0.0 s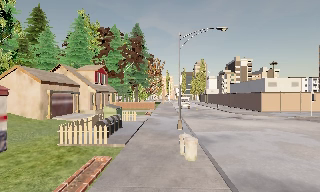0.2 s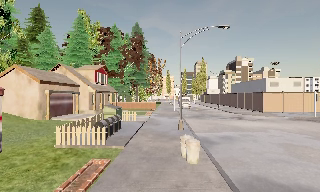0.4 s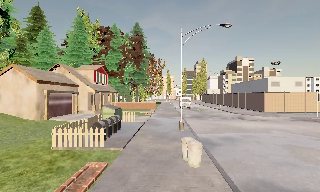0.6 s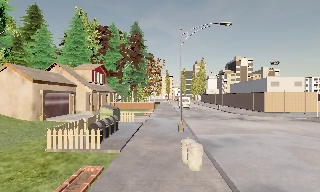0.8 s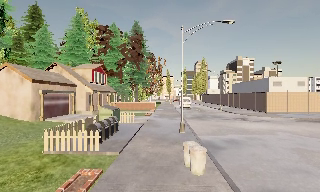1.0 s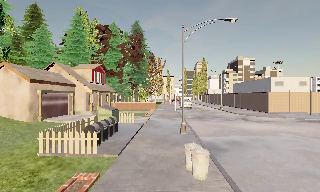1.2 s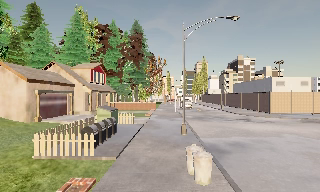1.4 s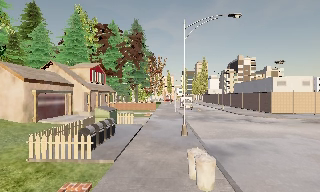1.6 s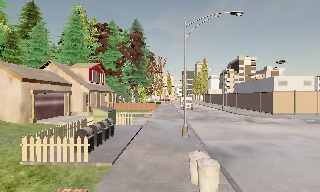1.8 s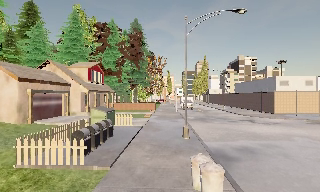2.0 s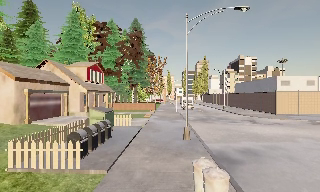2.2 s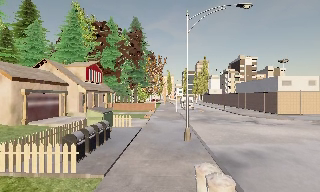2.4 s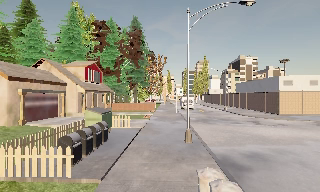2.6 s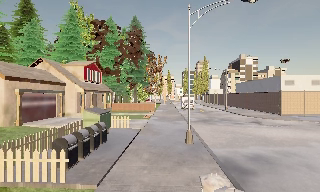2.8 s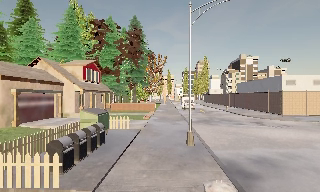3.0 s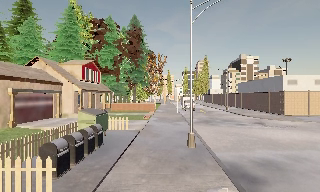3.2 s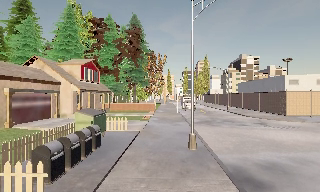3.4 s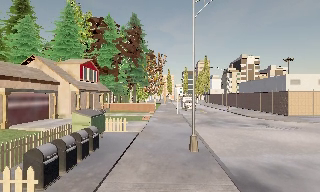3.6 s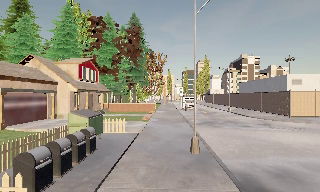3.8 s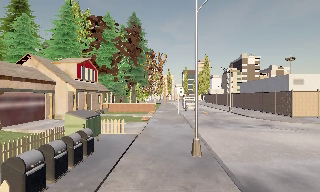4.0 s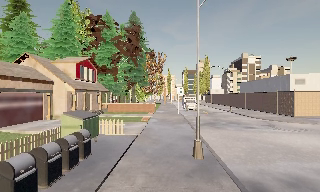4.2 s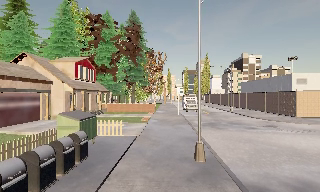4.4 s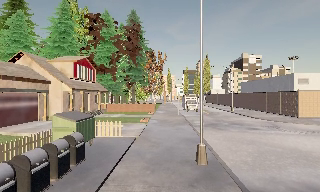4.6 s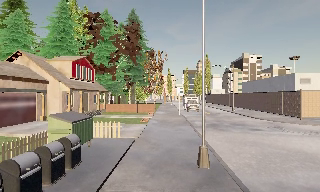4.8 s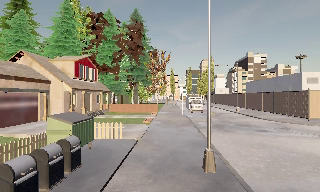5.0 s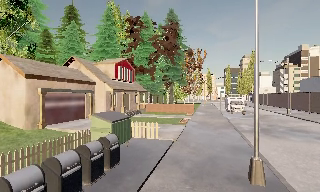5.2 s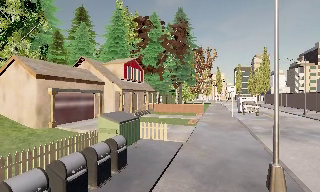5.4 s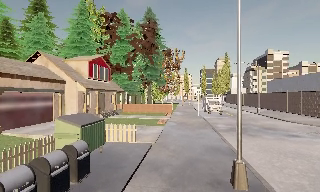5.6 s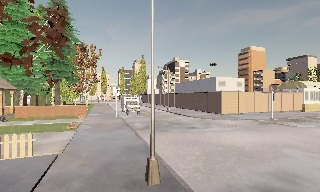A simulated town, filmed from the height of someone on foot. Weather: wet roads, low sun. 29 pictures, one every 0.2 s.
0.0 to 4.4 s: The camera travels forward, about 6 m, so what stands in front looms larger.
4.4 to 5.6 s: The camera pans to its right, which is clockwise from overhead, by about 25 degrees. It travels forward, about 1.5 m, so what stands in front looms larger.
The film runs forward here.
